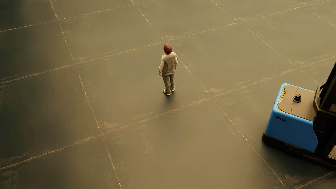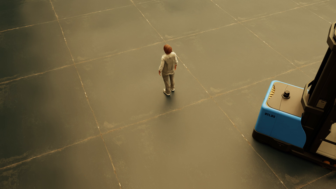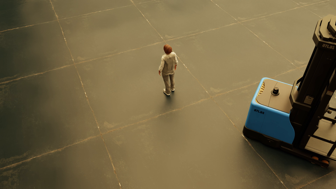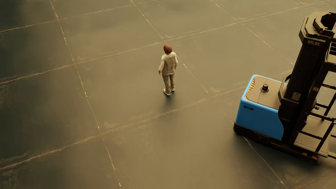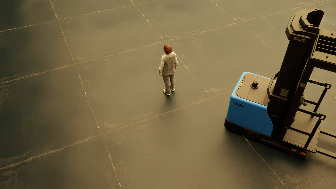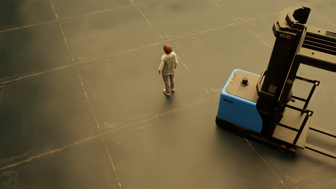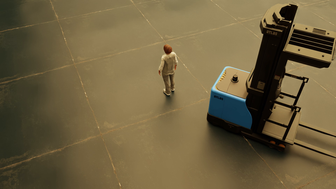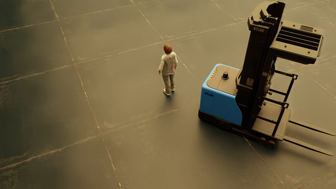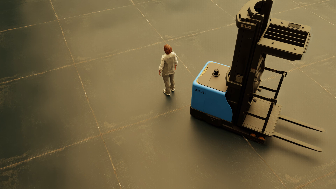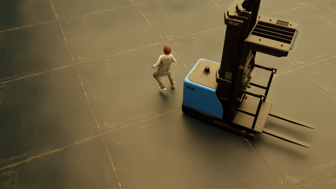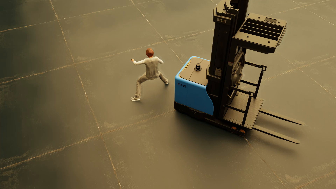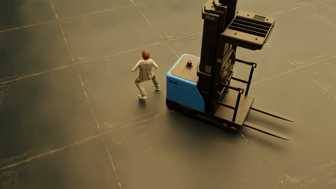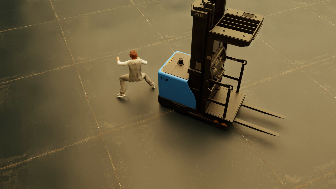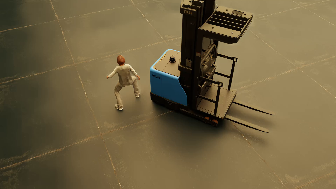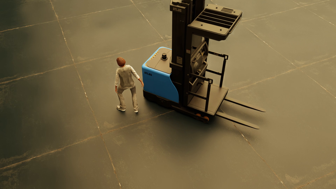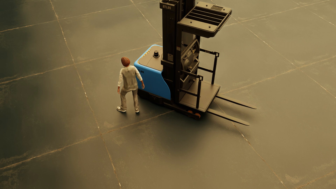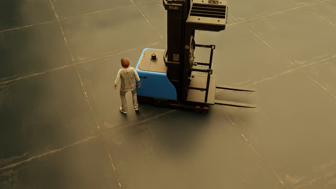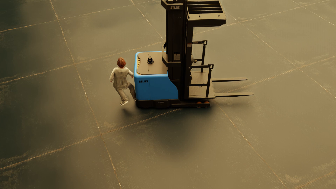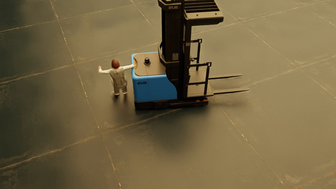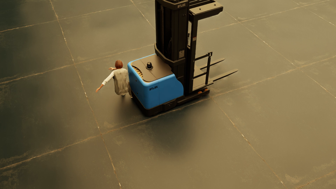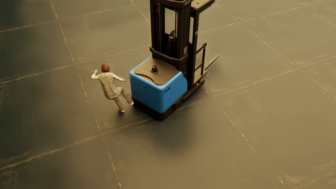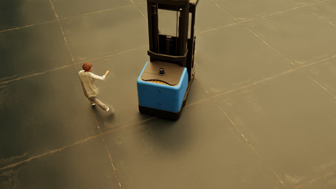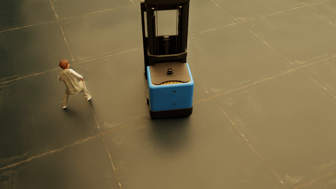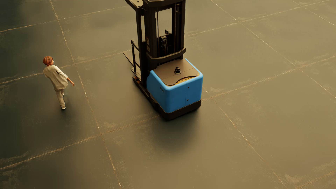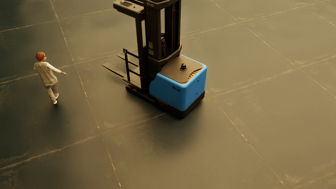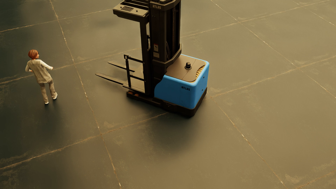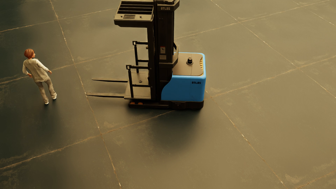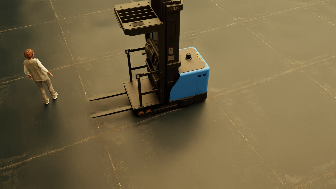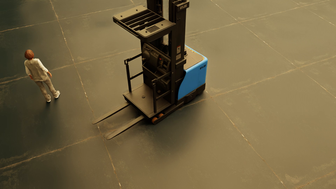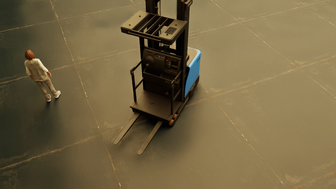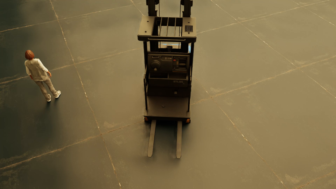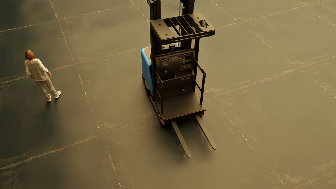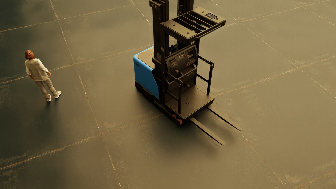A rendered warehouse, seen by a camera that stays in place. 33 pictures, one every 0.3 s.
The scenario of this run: Near miss between a forklift and a person.
